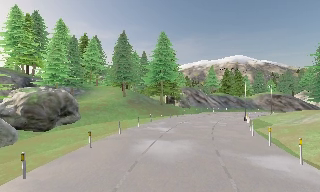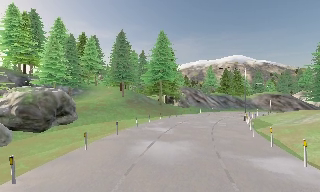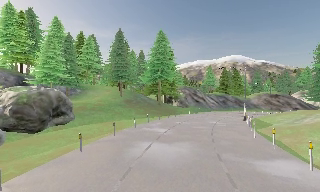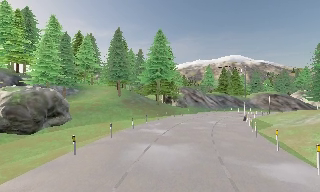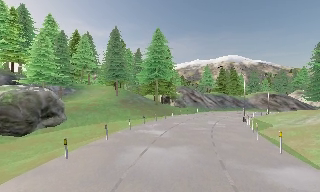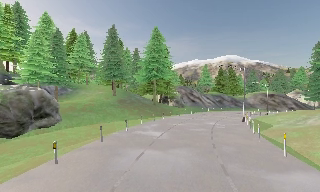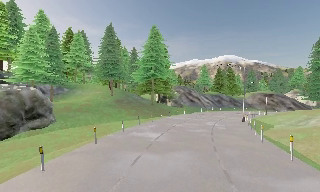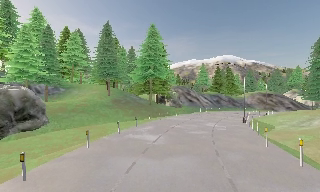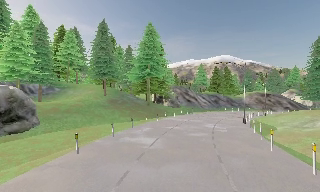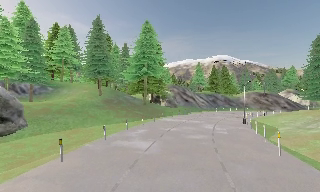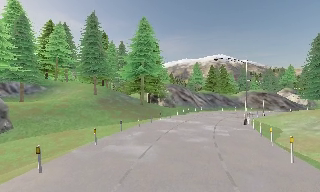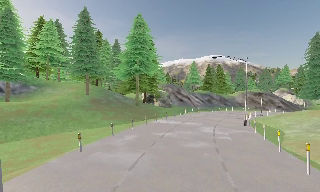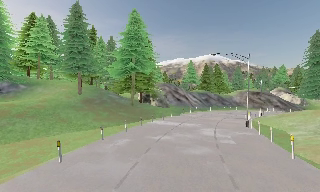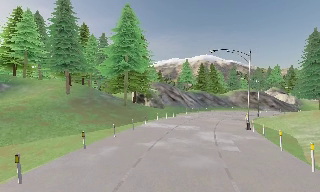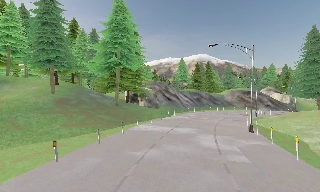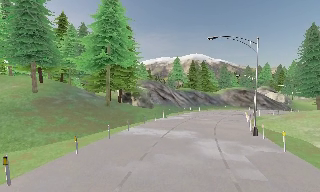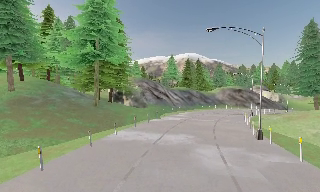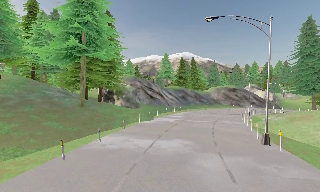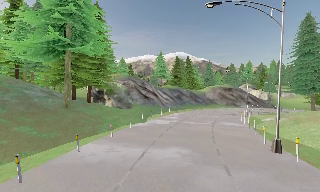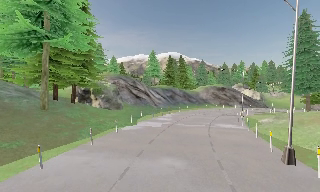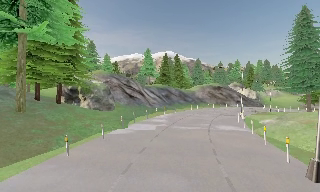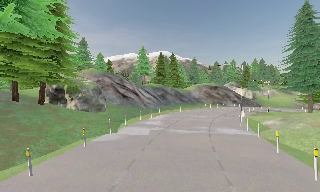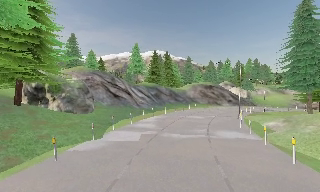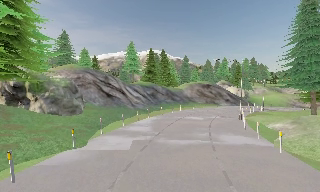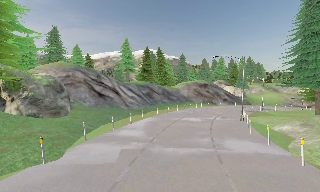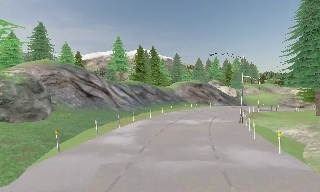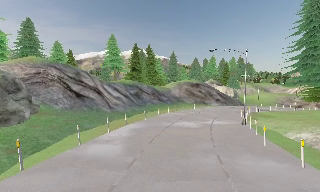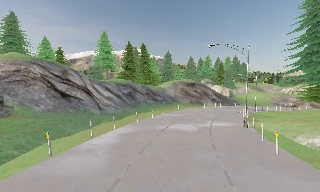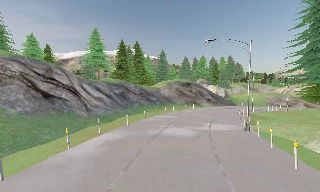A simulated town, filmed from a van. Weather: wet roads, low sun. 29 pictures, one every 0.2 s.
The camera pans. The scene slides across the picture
to the left.
The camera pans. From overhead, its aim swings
clockwise.
0.0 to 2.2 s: The camera travels forward, about 7 m, so what stands in front looms larger. It gains speed.
2.2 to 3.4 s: The camera swings to its right by about 10 degrees, and the scene slides to the left. It travels forward, about 9 m, so what stands in front looms larger.
3.4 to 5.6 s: The scene slides to the left, as the camera pans about 20 degrees to its right. It travels forward, about 18 m, so what stands in front looms larger.
The film runs forward here.
